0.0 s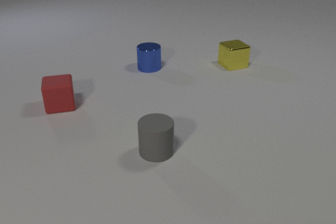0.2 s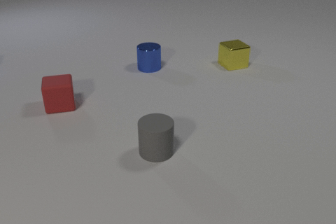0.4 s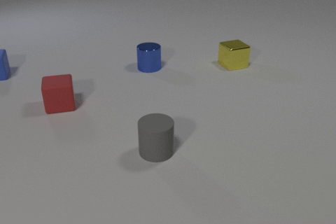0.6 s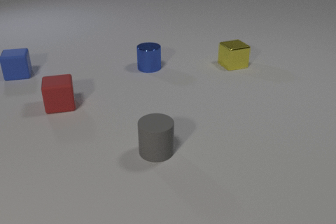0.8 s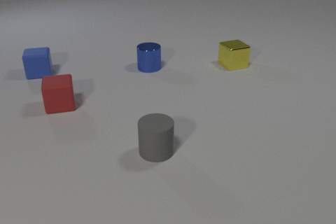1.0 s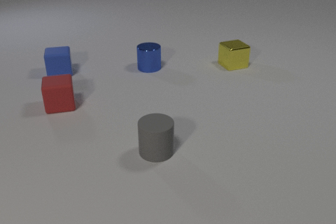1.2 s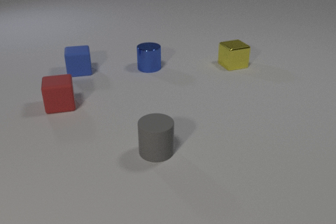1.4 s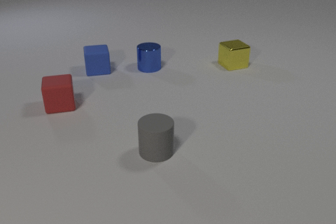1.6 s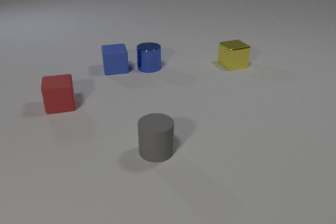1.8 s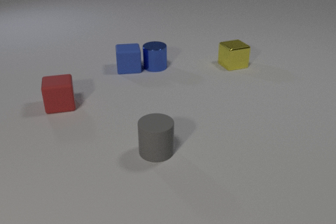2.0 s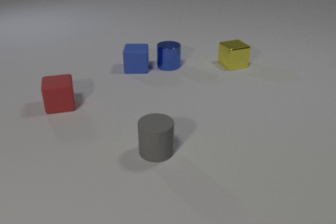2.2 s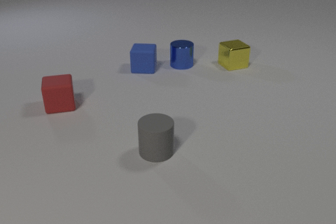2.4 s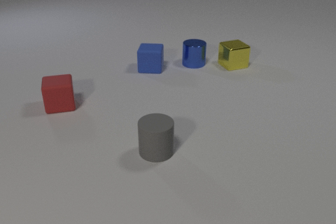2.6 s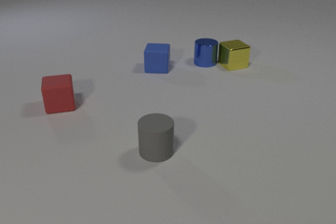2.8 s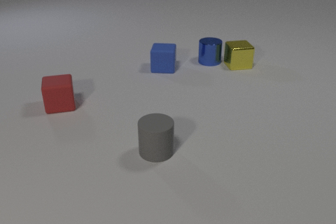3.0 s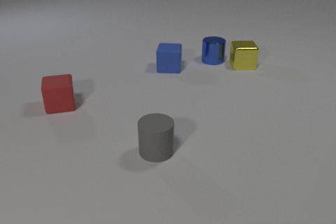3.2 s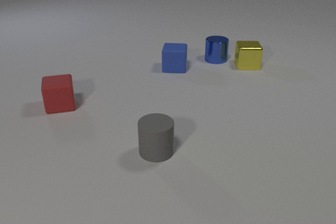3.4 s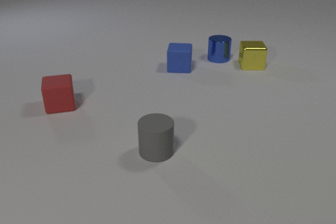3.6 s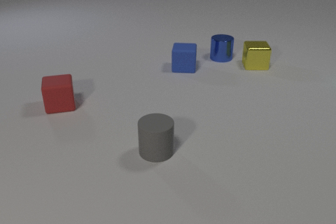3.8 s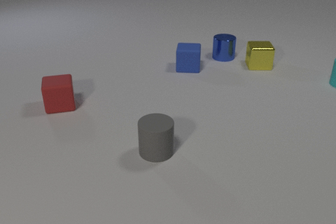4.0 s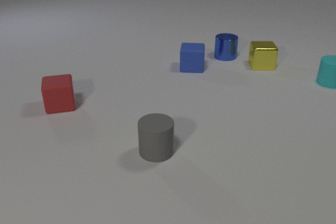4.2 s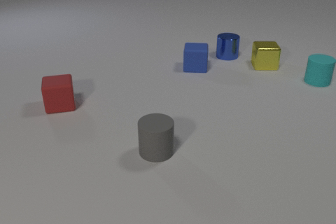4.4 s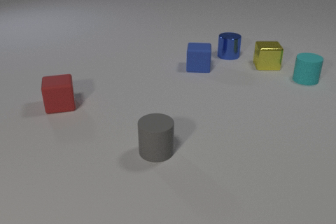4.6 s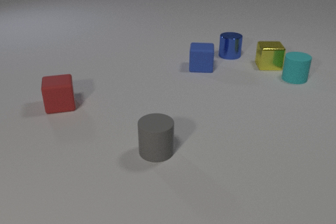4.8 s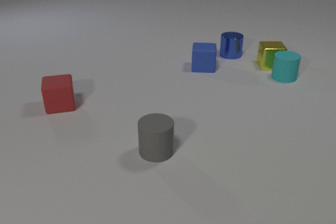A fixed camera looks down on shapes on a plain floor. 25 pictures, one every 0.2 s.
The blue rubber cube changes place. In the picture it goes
to the right.
The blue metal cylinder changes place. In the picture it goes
to the right.
0.0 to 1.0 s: The blue rubber cube comes in at the left edge, slides to the right.
1.0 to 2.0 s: The blue rubber cube slides to the right. The blue metal cylinder slides to the right. The blue rubber cube and the blue metal cylinder collide.
2.0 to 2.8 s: The blue rubber cube slides to the right. The blue metal cylinder slides to the right. The yellow metal cube slides to the right. The blue metal cylinder and the yellow metal cube collide.
2.8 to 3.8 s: The blue rubber cube slides to the right. The blue metal cylinder slides to the right and away from the camera. The cyan rubber cylinder comes in at the right edge. The yellow metal cube slides to the right.
3.8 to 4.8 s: The blue rubber cube slides to the right. The blue metal cylinder slides away from the camera and to the right. The cyan rubber cylinder slides to the left. The yellow metal cube slides to the right.
How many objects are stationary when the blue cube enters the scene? 4.
Are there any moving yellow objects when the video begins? no.
What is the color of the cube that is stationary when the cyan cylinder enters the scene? red.
